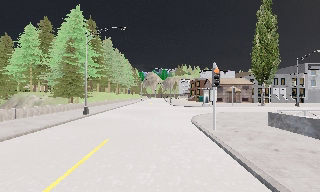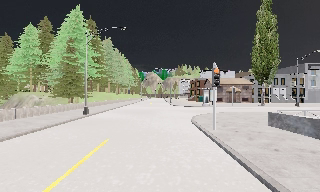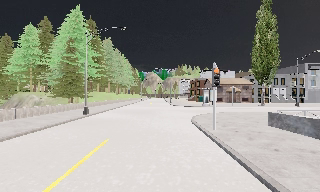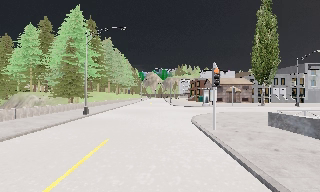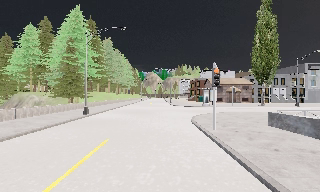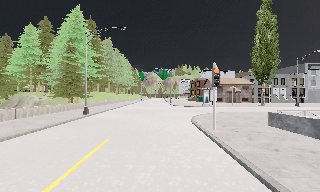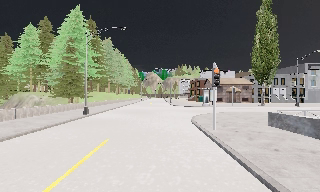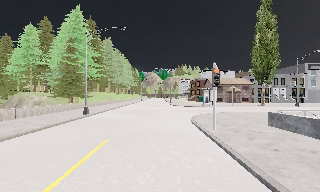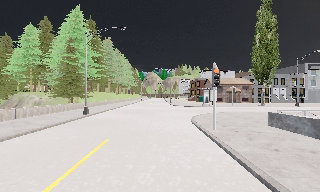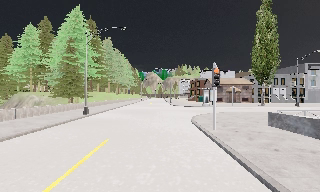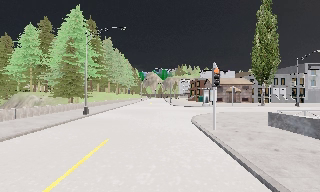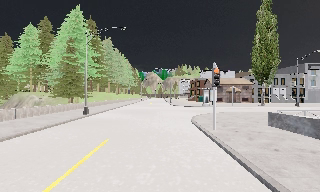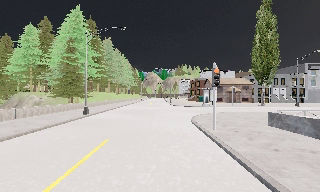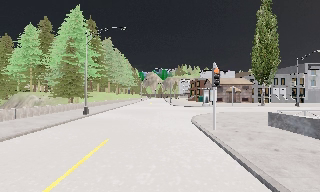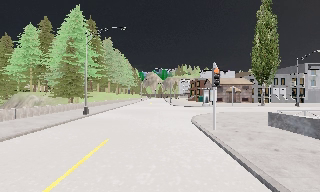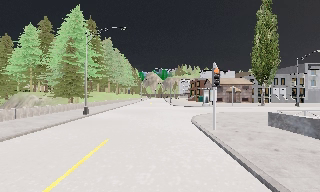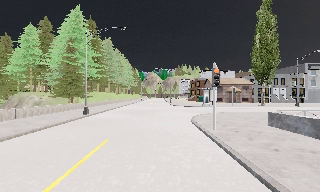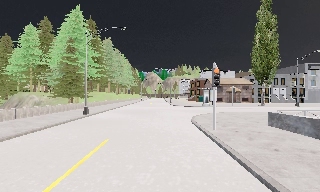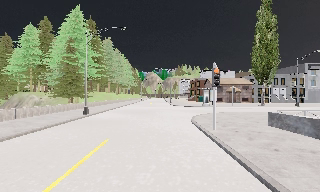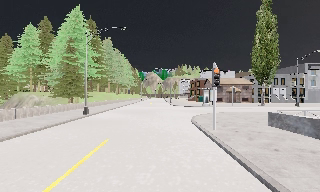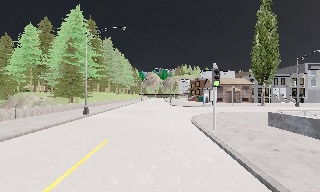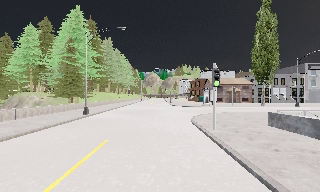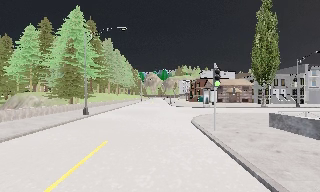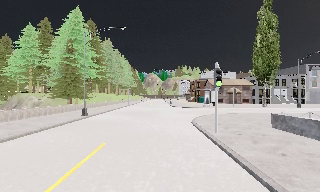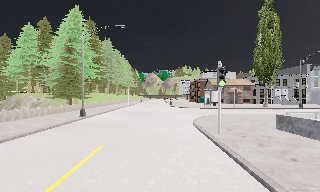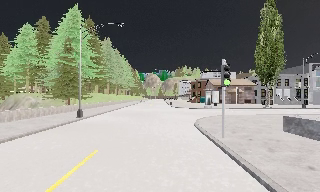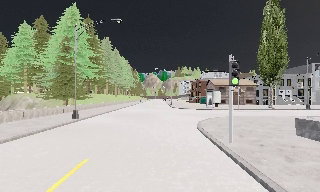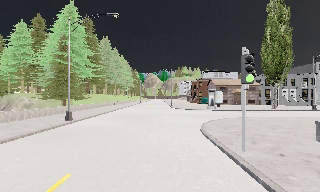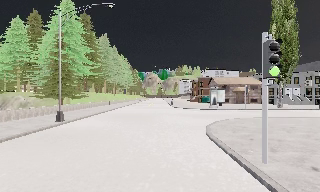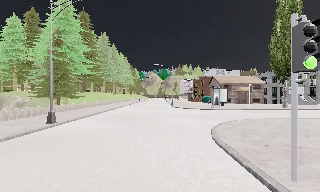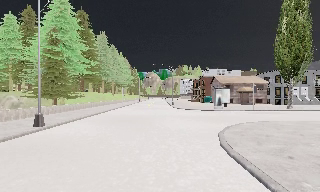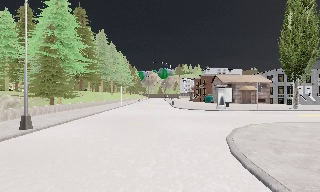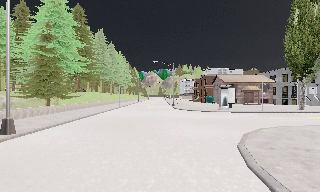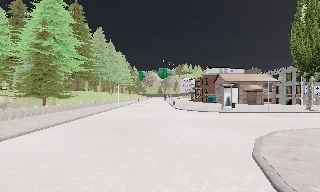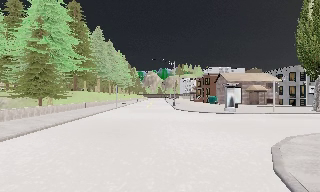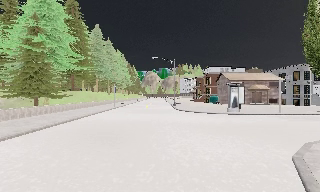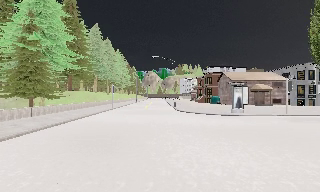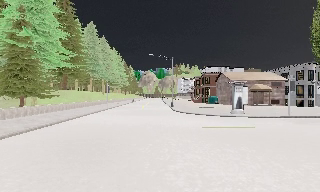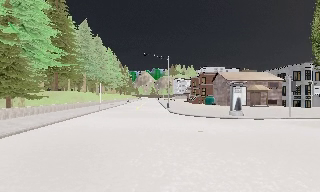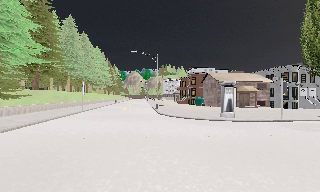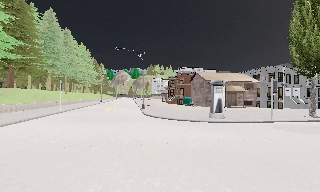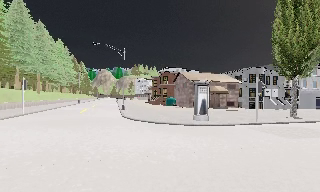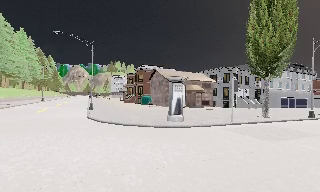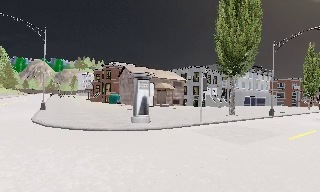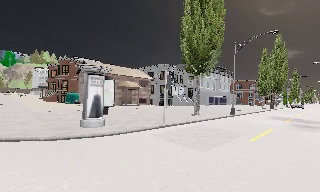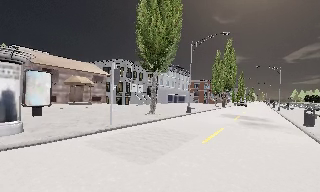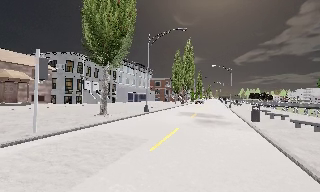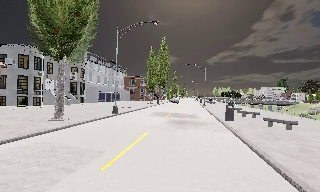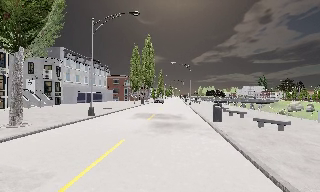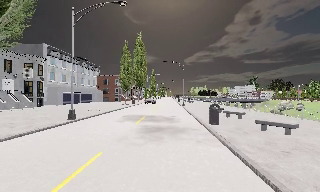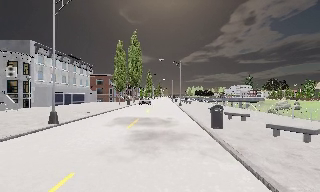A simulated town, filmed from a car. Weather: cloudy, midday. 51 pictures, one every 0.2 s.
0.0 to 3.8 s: The camera keeps its place and its aim.
3.8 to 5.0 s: The camera travels forward, about 1 m, so what stands in front looms larger. It gains speed.
5.0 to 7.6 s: The camera travels forward, about 11 m, so what stands in front looms larger.
7.6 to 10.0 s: The camera pans to its right, which is clockwise from overhead, by about 85 degrees. It travels forward, about 15 m.
The film runs forward here.
